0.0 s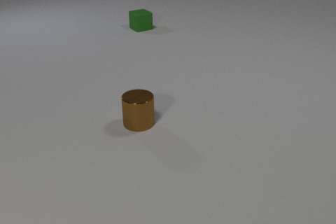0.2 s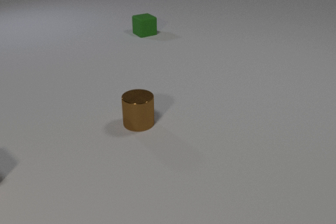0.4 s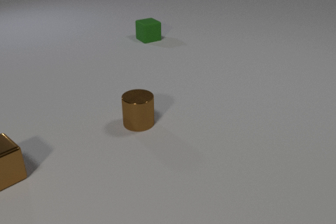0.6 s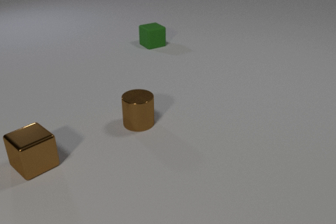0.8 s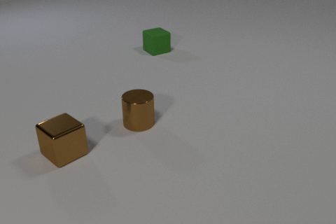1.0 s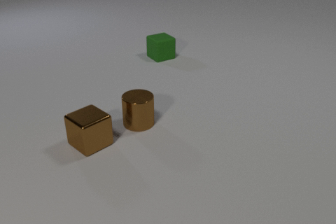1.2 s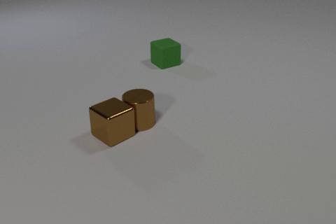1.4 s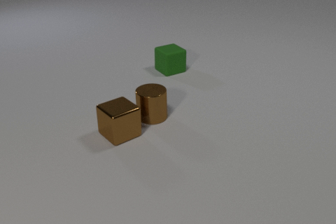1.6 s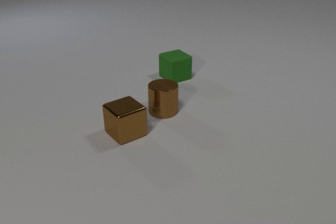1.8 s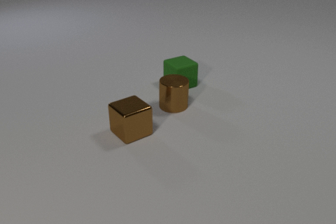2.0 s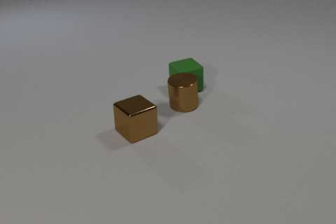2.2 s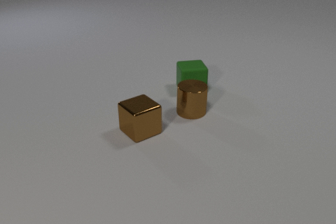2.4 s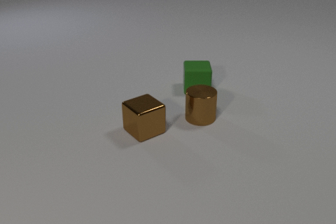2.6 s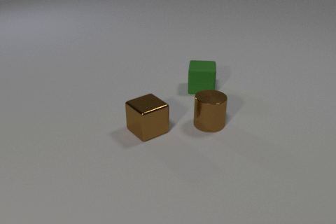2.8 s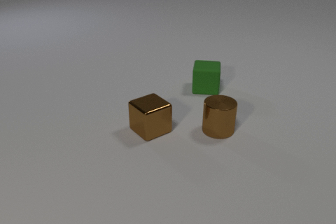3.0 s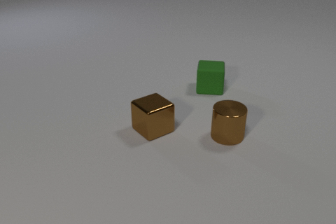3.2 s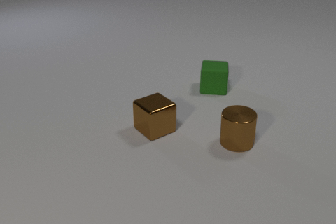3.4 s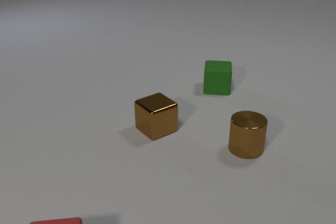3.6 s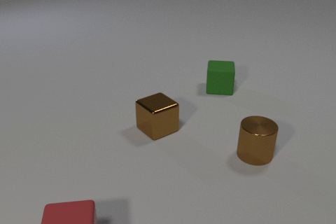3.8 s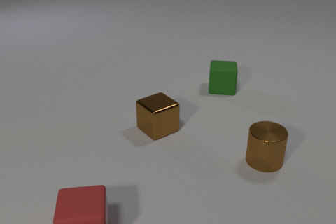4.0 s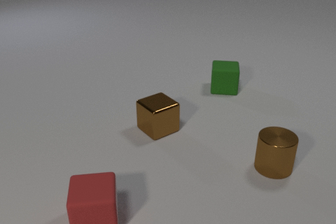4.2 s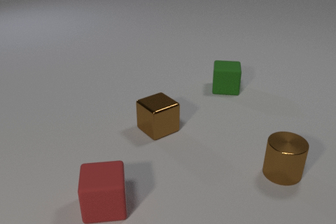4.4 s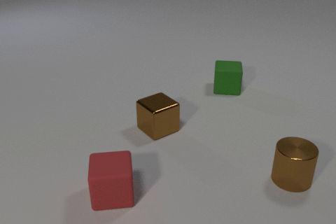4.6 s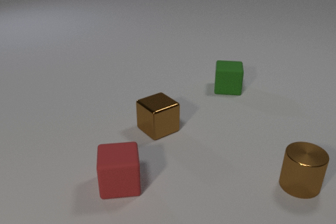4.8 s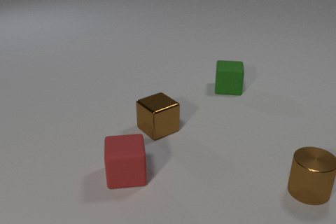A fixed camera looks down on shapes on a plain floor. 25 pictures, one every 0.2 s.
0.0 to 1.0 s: The brown metal cube comes in at the left edge, slides to the right. The green rubber cube slides toward the camera.
1.0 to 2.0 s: The brown metal cube slides to the right. The brown metal cylinder slides to the right and away from the camera. The green rubber cube slides toward the camera. The brown metal cube and the brown metal cylinder collide. The brown metal cylinder and the green rubber cube collide.
2.0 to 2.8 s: The brown metal cube slides to the right. The brown metal cylinder slides toward the camera and to the right. The green rubber cube slides to the right, spins clockwise seen from above by about 30 degrees, its near face sliding to the left.
2.8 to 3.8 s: The brown metal cube slides to the right. The brown metal cylinder slides to the right and toward the camera. The red rubber cube comes in at the bottom edge, slides away from the camera and to the right. The green rubber cube slides to the right.
3.8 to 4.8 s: The brown metal cylinder slides to the right and toward the camera. The red rubber cube slides away from the camera and to the right. The green rubber cube slides to the right.
What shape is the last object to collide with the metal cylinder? cube.
How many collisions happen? 2.
Are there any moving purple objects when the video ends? no.
